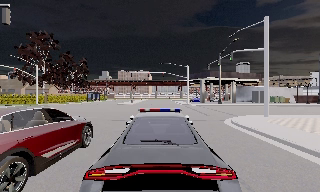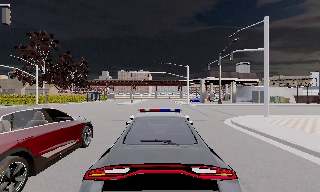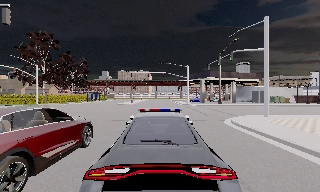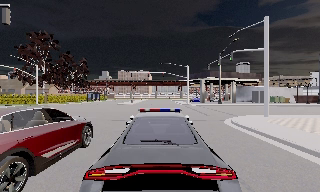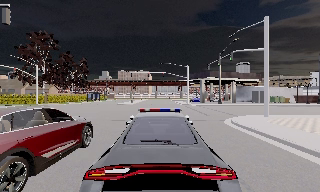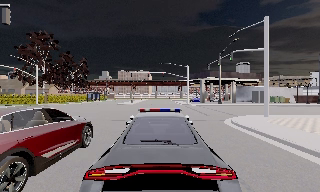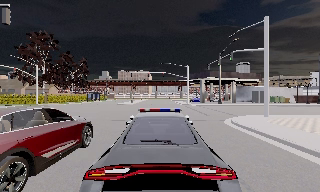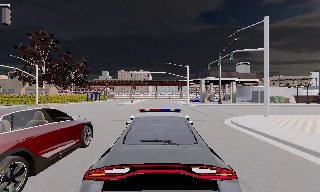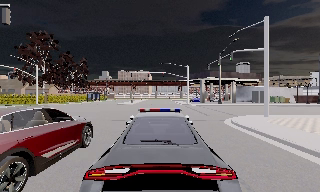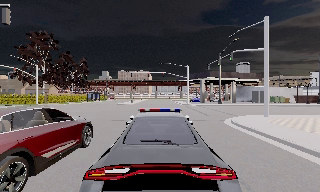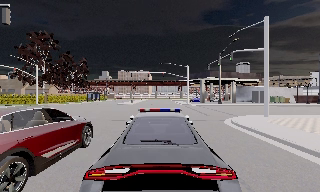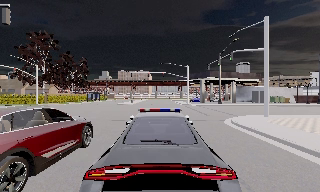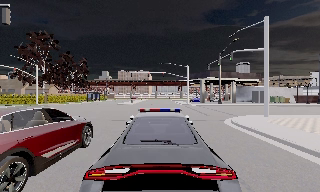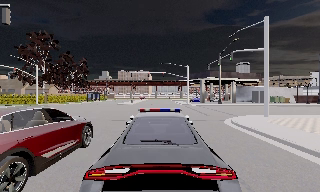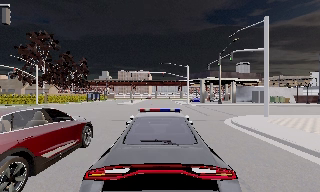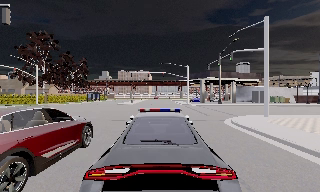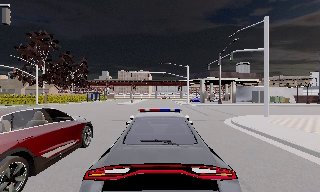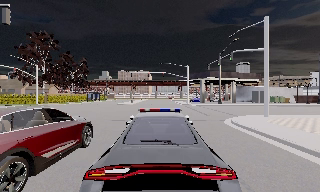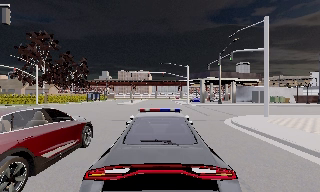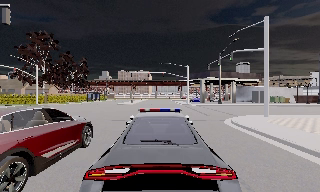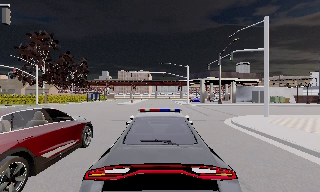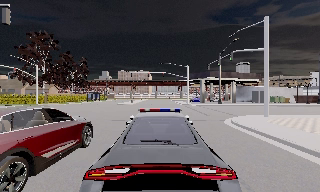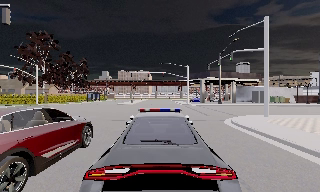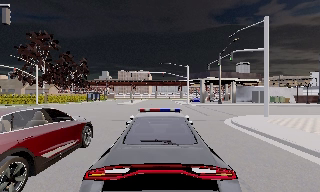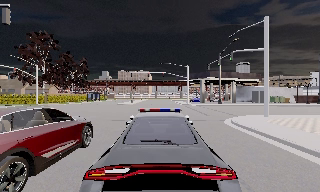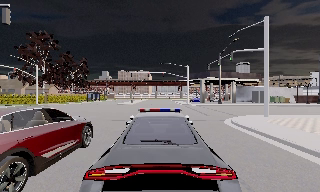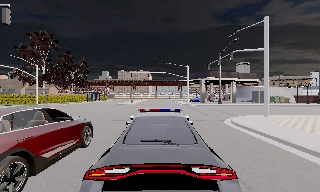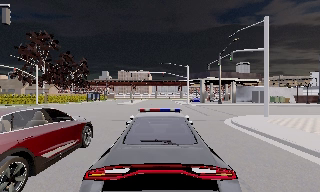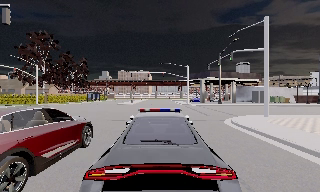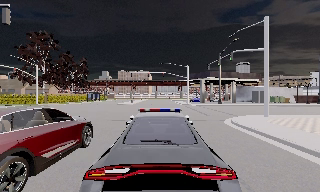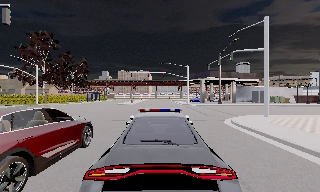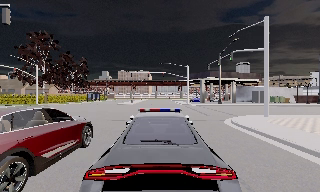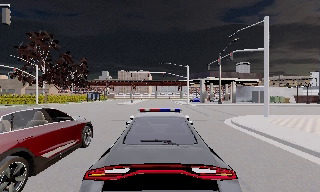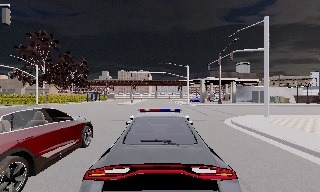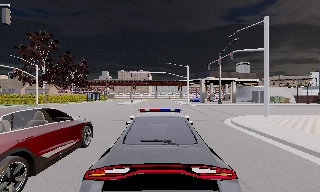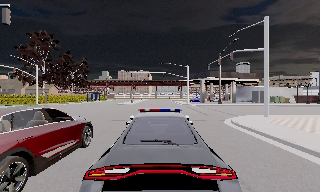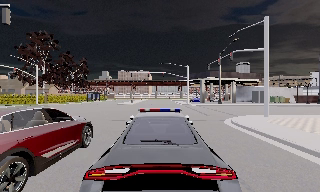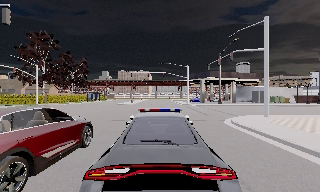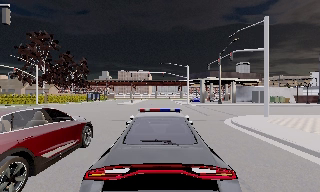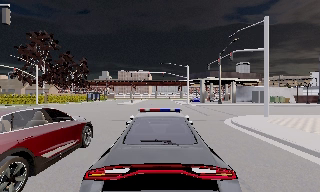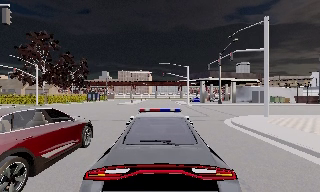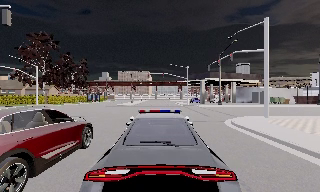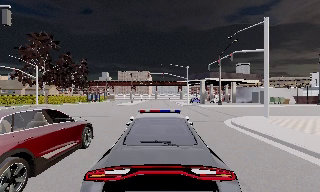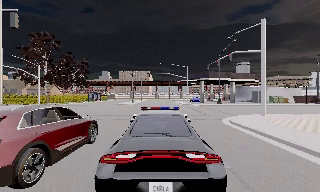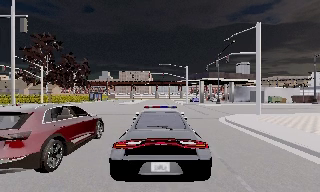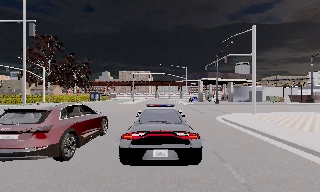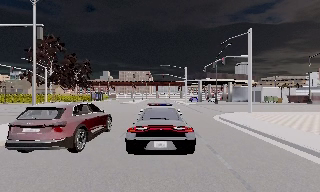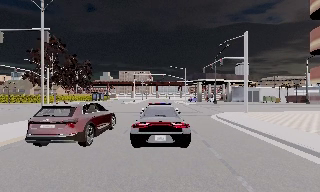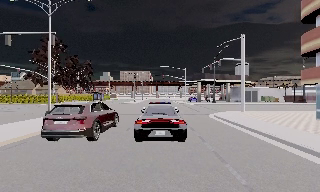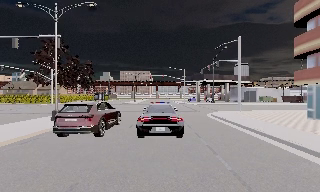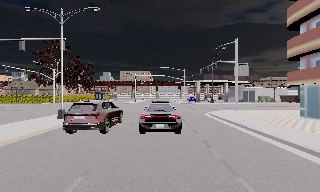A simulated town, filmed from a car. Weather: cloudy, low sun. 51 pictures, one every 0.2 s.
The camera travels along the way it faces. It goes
backward.
0.0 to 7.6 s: The camera keeps its place and its aim.
7.6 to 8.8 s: The camera travels backward, about 1 m, so what stands in front gets smaller. It gains speed.
8.8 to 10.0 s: The camera travels backward, about 4 m, so what stands in front gets smaller.
The film runs backward here.
